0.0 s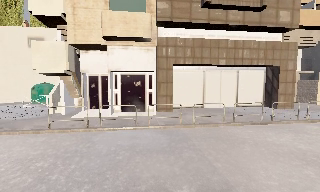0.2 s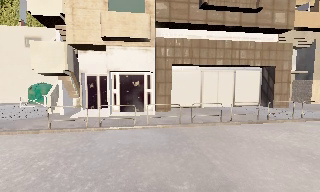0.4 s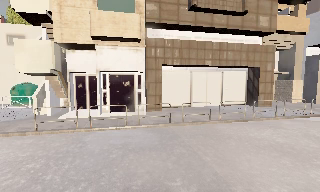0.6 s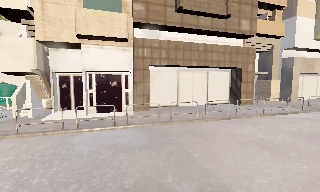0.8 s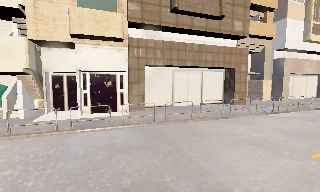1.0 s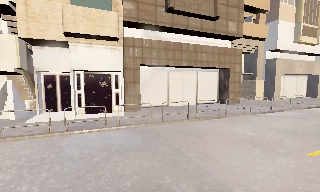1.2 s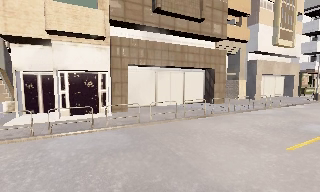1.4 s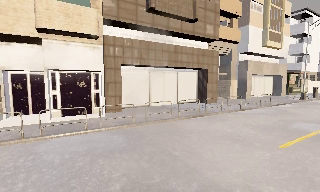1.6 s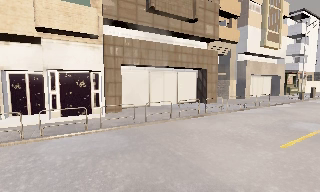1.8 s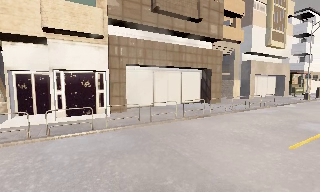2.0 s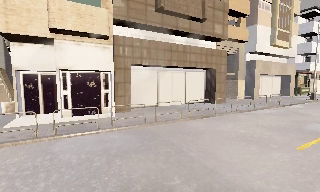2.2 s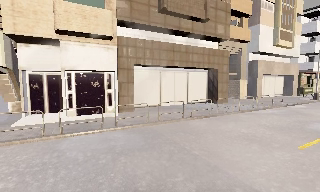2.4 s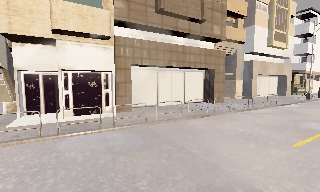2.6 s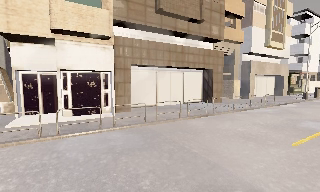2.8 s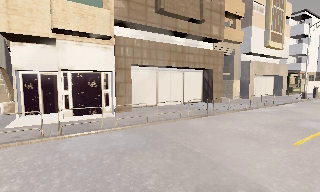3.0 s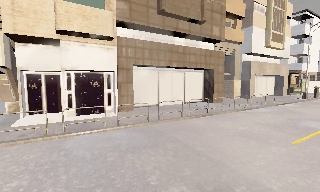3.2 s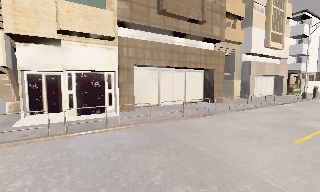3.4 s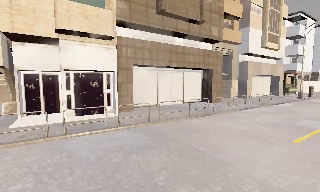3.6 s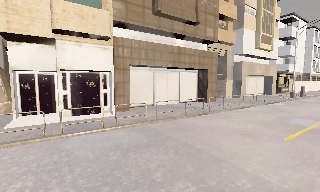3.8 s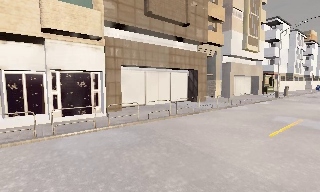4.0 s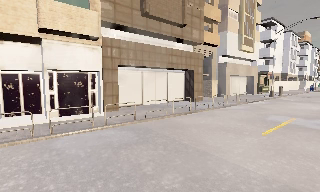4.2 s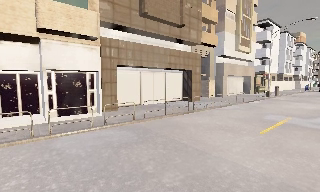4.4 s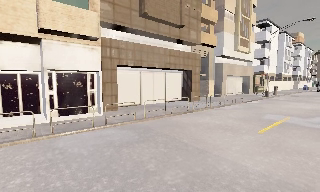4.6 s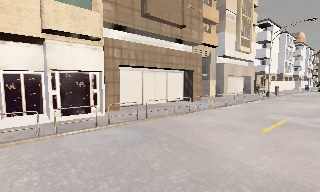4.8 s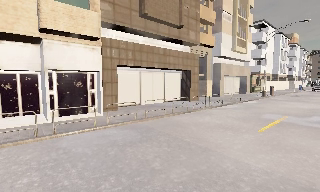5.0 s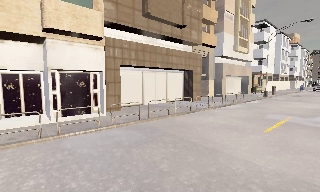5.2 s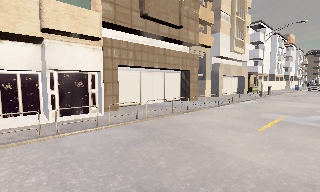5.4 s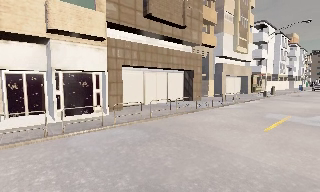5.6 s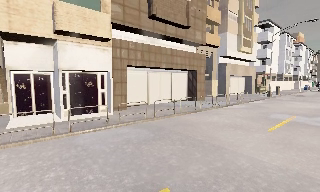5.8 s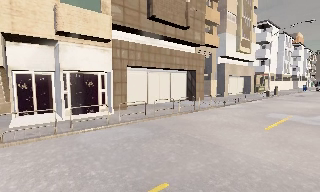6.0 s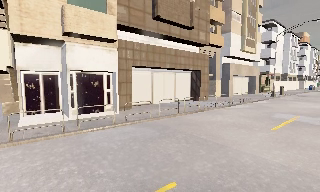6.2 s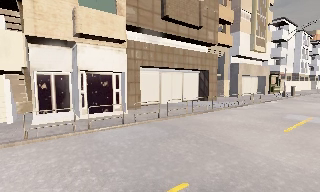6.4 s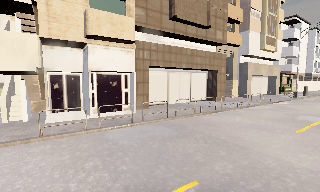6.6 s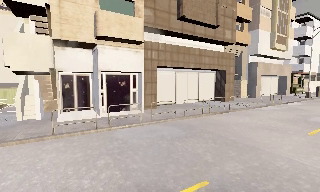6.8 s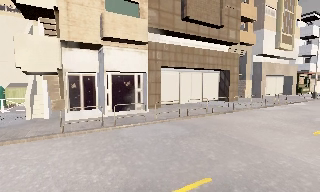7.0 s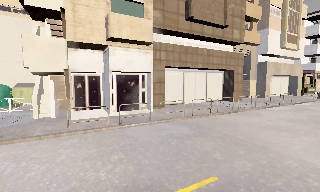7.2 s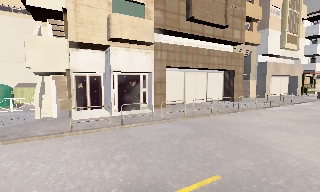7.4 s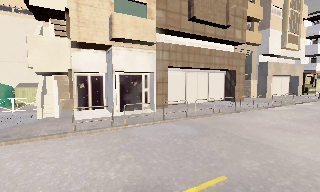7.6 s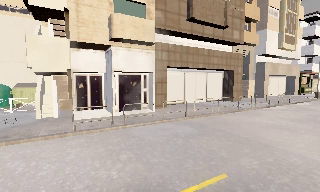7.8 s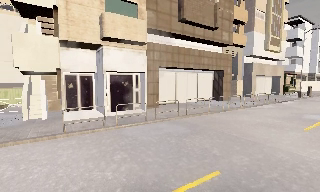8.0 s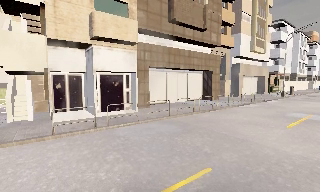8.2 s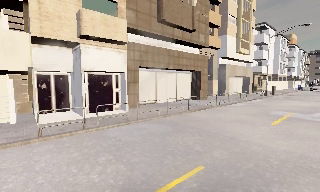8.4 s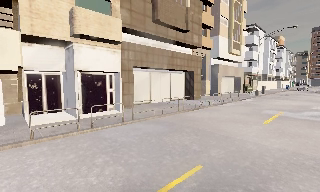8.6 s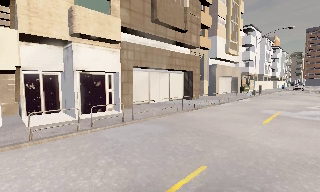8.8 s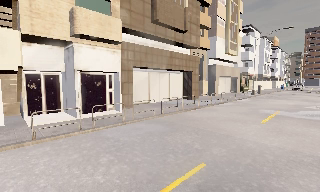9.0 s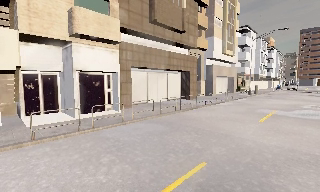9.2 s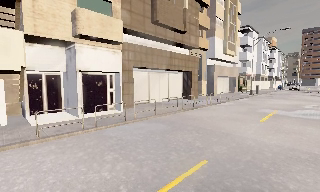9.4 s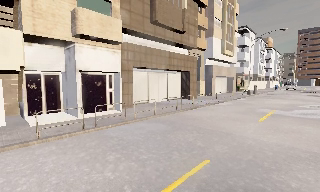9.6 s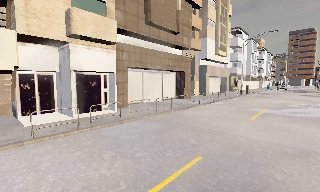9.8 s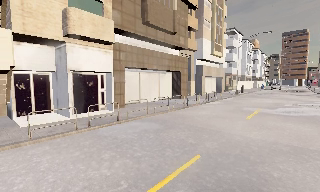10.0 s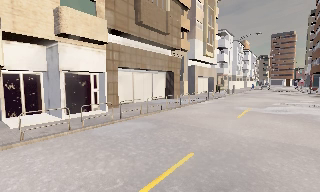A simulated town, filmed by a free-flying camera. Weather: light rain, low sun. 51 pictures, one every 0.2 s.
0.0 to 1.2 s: The camera swings to its right by about 20 degrees, and the scene slides to the left.
1.2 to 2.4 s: The camera travels to its left, about 0.5 m.
2.4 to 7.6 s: The camera travels to its left and backward, about 2 m, so close, fixed things drift to the right.
7.6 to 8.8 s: The camera pans to its right, which is clockwise from overhead, by about 15 degrees. It travels to its left, about 0.5 m.
8.8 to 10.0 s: The camera shifts only a little, or ends up much as it began.
The film runs backward here.
